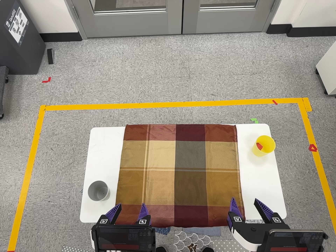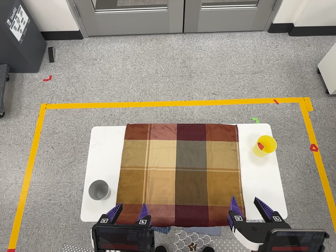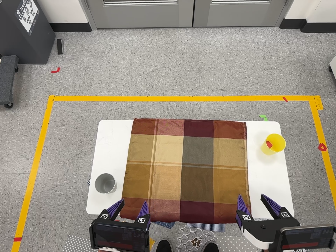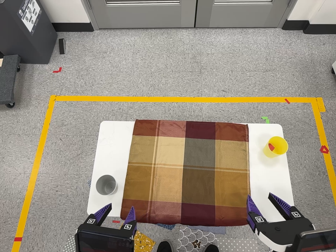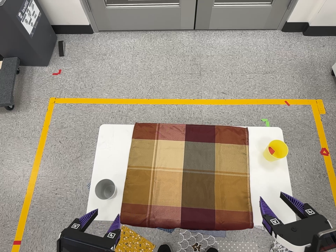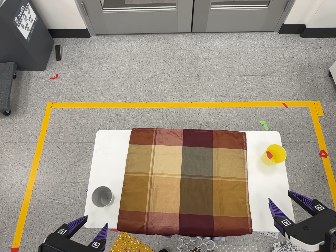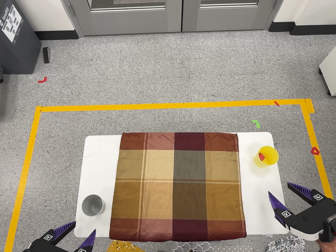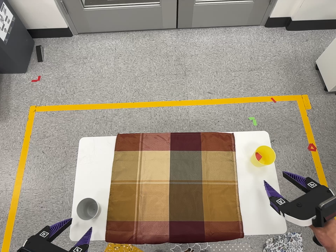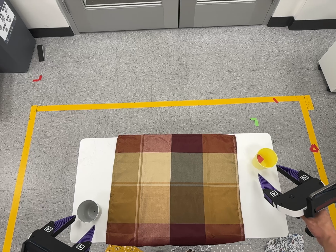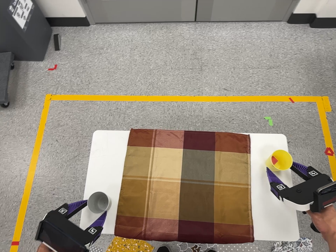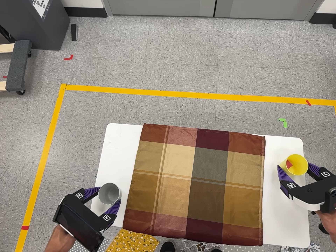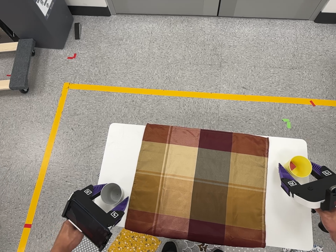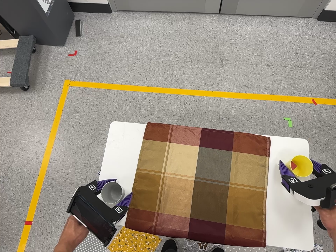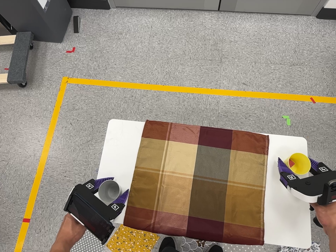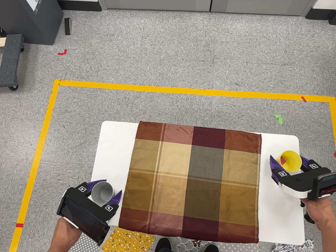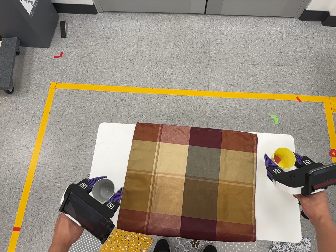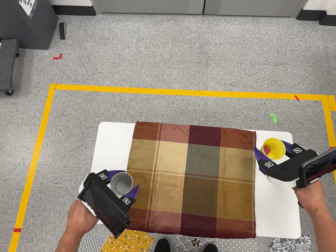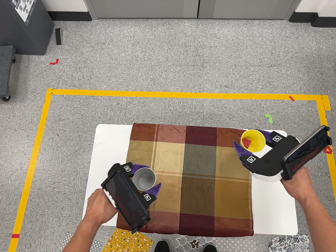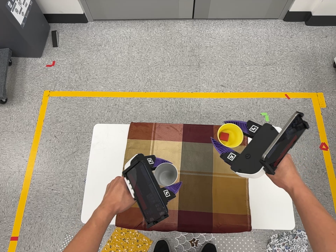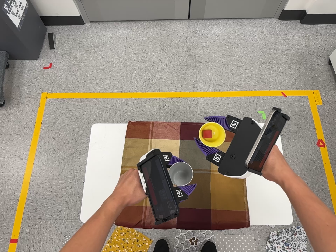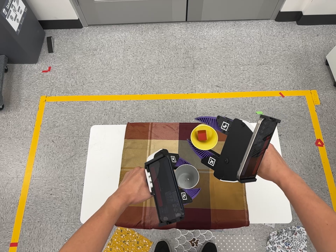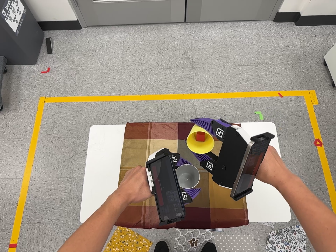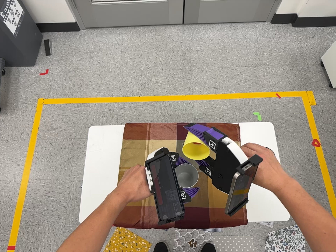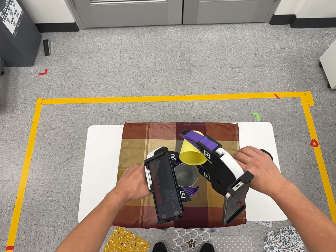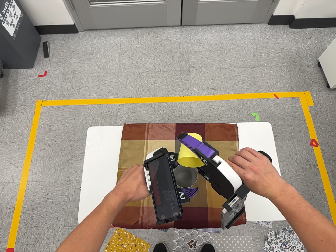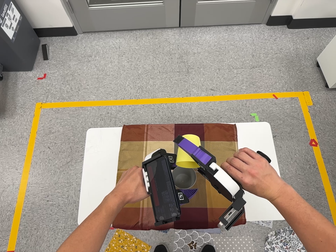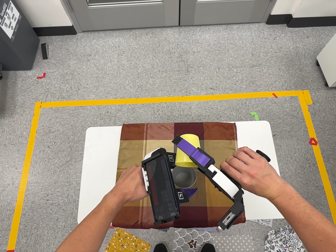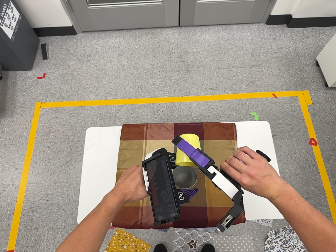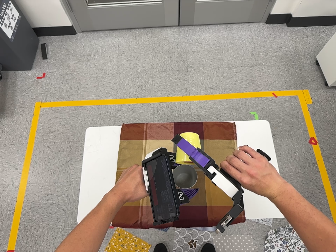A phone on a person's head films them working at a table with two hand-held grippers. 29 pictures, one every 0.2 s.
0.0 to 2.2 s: The camera travels toward the top of its view and forward, about 14 cm.
2.2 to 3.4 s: The camera shifts only a little, or ends up much as it began.
3.4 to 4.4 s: The camera travels toward the bottom of its view, about 6 cm, so close, fixed things drift upward.
4.4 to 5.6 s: The camera shifts only a little, or ends up much as it began.
The film runs forward here.
